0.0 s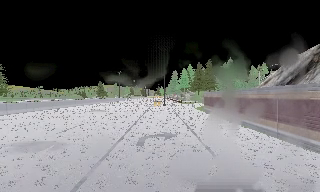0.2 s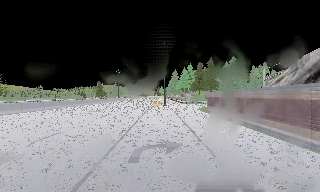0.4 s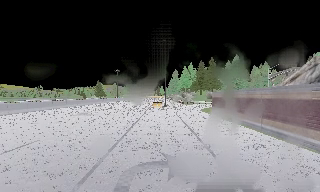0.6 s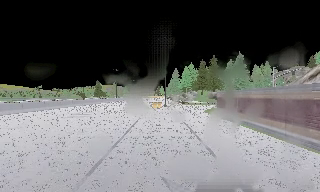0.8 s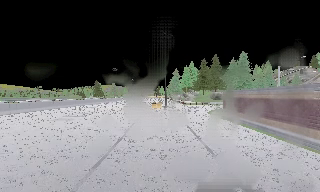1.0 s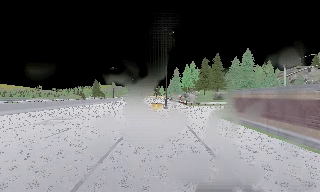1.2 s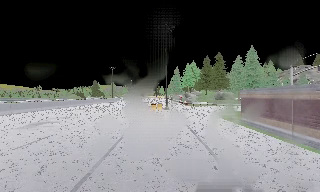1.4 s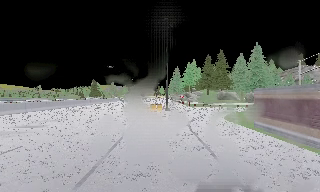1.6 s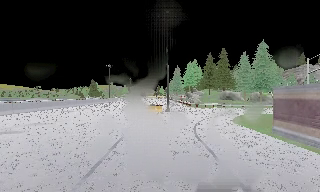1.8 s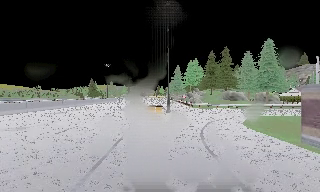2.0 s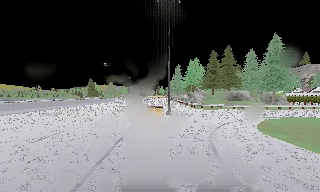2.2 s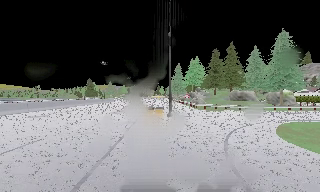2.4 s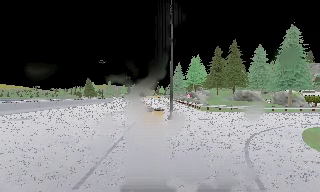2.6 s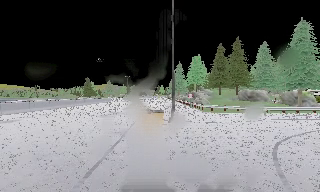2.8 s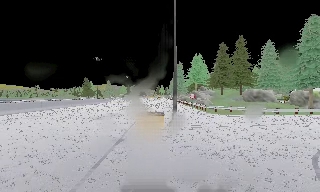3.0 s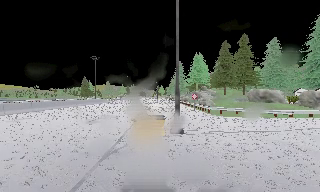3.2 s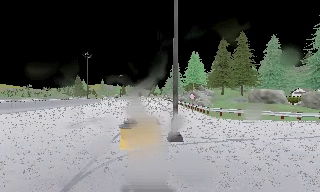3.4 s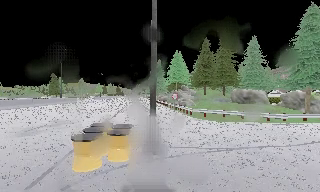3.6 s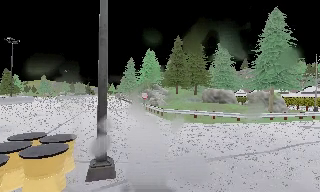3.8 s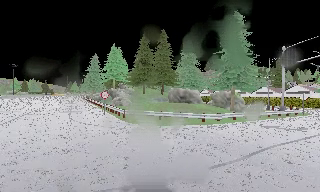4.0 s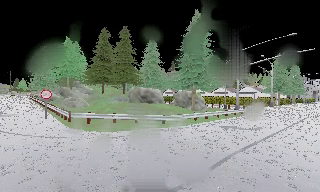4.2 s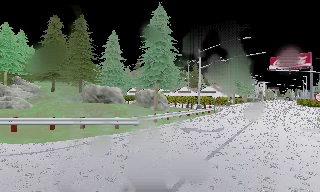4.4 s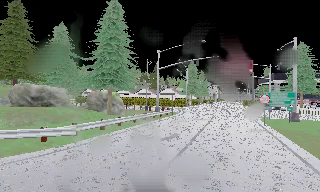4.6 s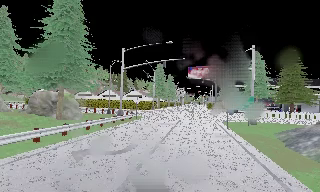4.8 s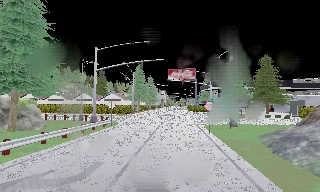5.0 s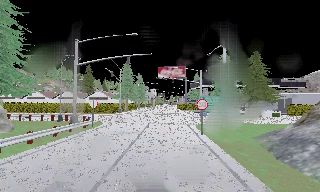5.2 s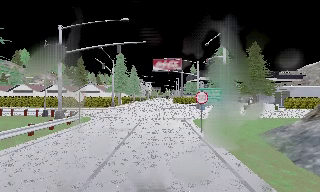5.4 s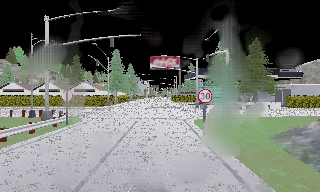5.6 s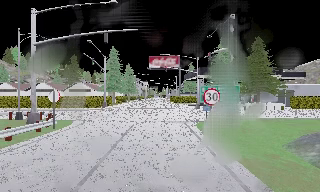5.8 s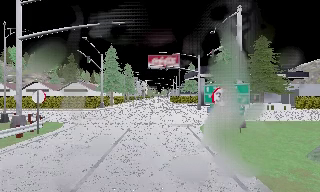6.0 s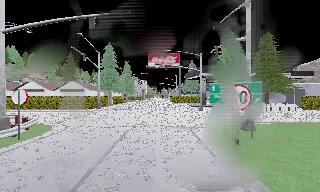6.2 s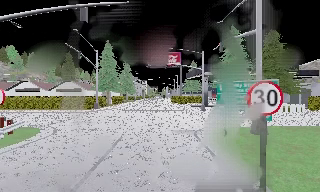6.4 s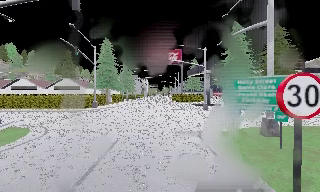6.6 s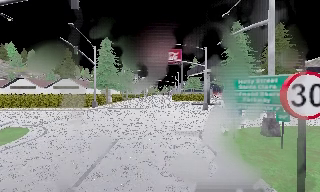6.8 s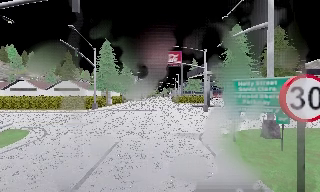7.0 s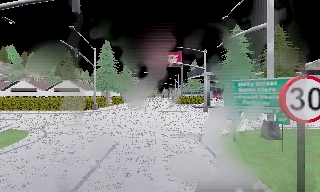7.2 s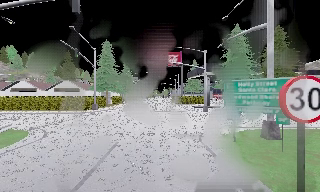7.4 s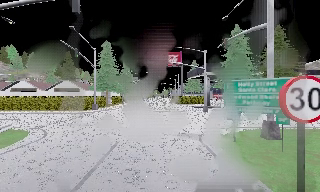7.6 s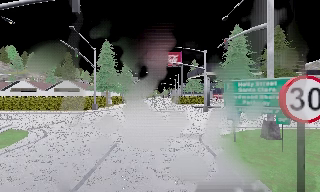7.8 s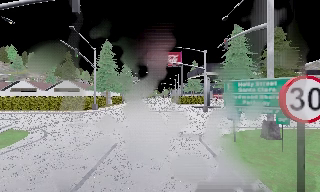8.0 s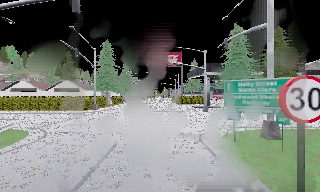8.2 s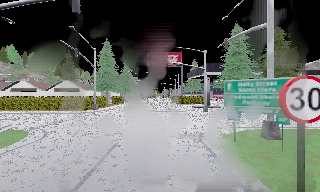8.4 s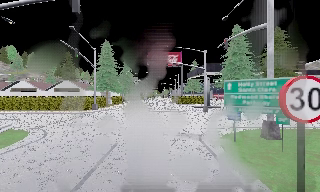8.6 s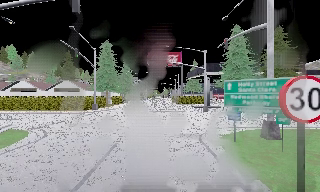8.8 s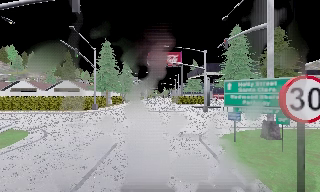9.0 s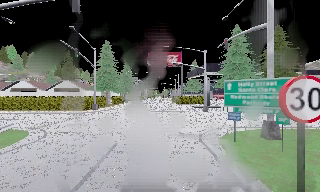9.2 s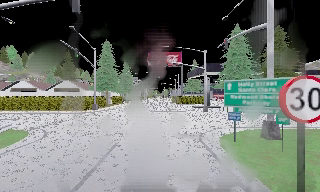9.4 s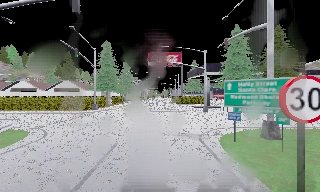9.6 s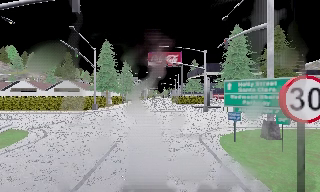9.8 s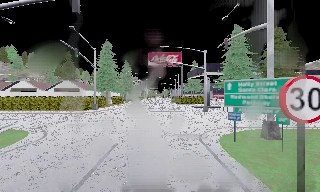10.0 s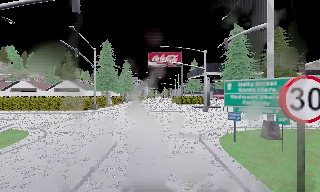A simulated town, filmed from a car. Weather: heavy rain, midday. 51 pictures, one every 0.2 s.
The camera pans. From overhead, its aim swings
clockwise.
The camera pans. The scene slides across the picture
to the left.
0.0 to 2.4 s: The camera travels forward, about 19 m, so what stands in front looms larger.
2.4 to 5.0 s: The camera pans to its right, which is clockwise from overhead, by about 85 degrees. It travels forward, about 19 m.
5.0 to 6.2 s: The camera travels forward, about 7 m, so what stands in front looms larger.
6.2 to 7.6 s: The camera travels forward, about 1 m, so what stands in front looms larger. It loses speed.
7.6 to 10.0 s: The camera keeps its place and its aim.
The film runs forward here.
